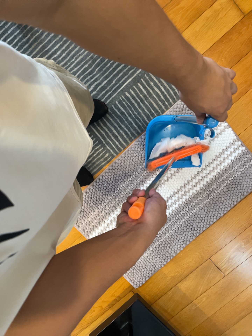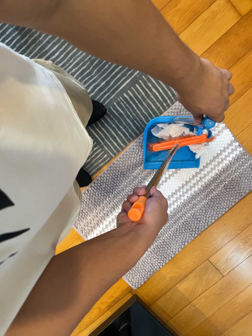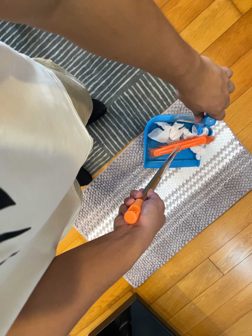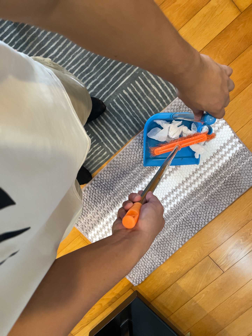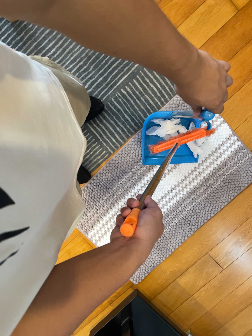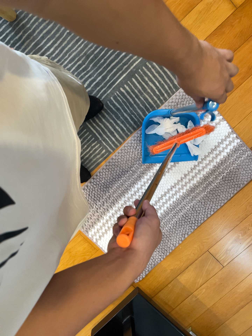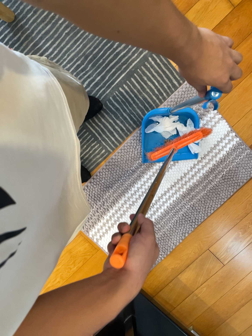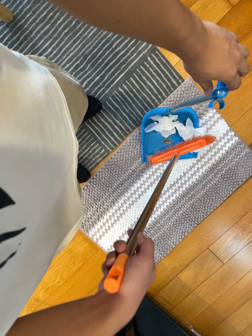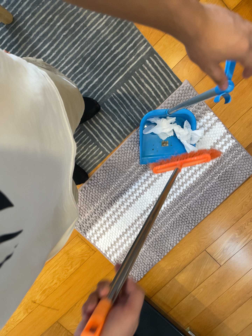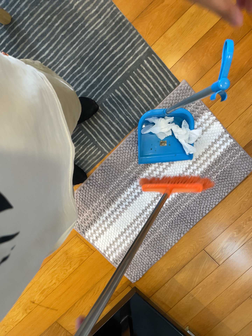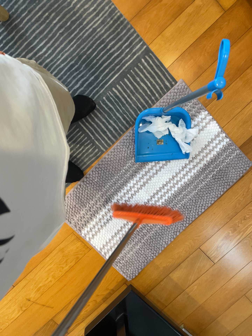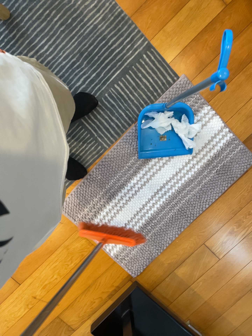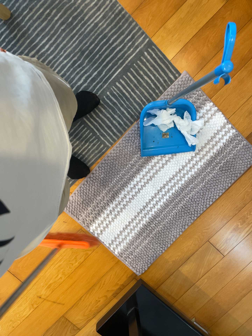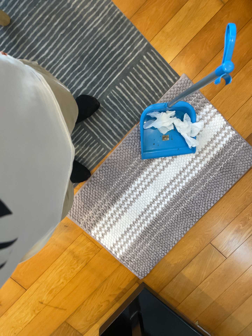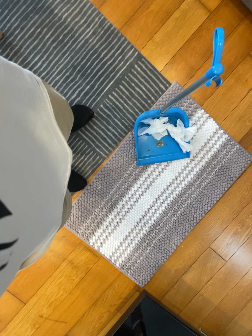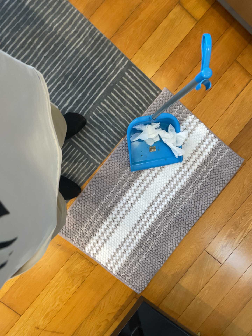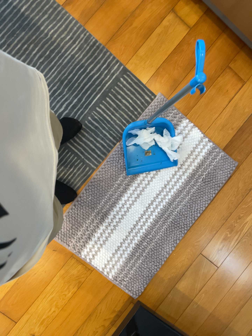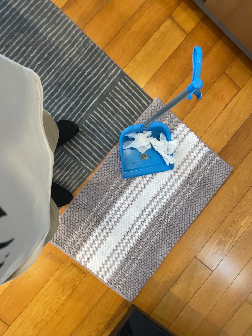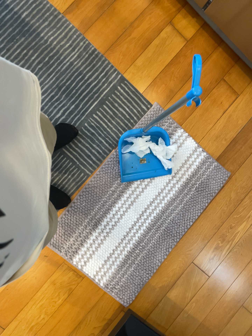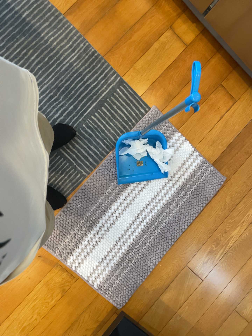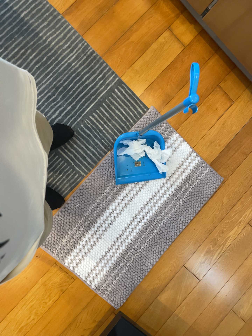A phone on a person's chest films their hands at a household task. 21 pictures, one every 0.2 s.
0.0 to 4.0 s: The camera travels toward the bottom of its view, to its left and backward, about 10 cm.
The film runs forward here.
